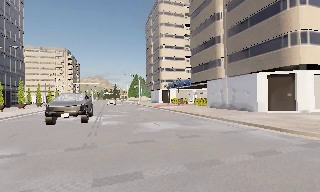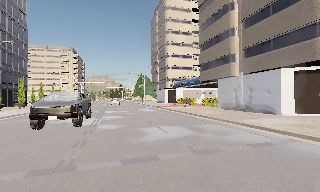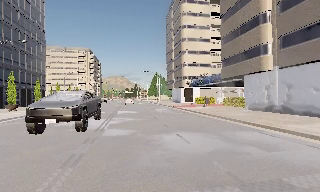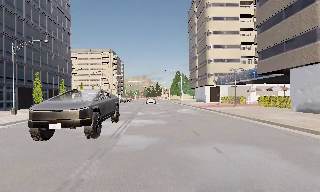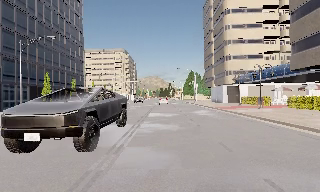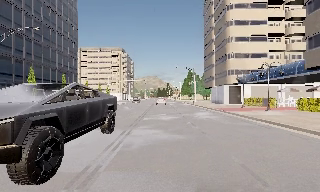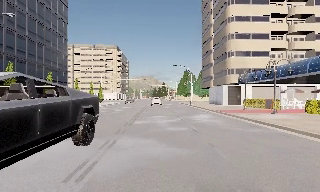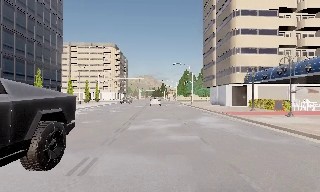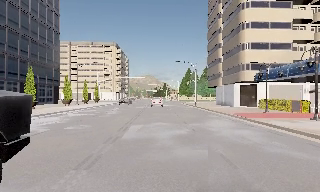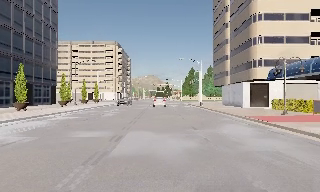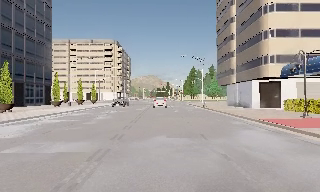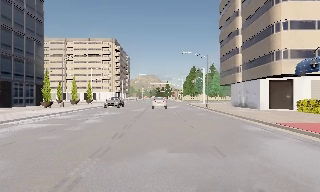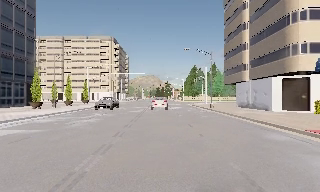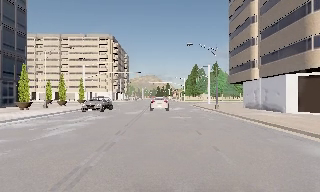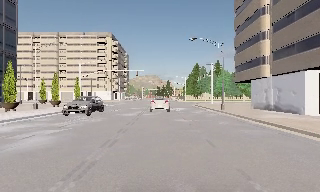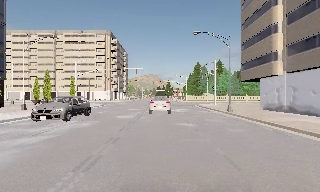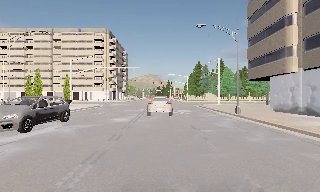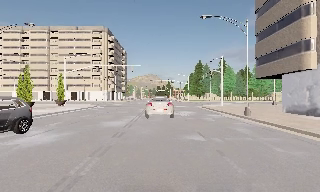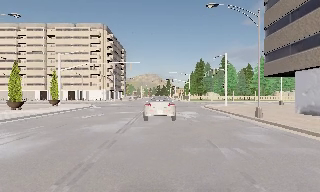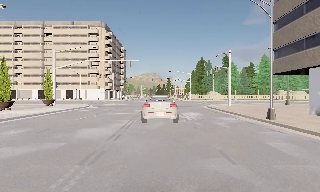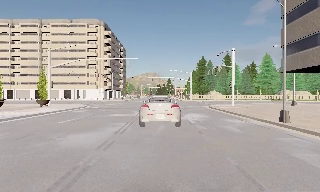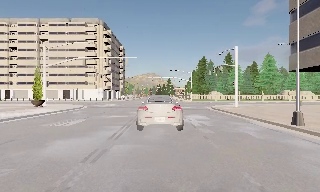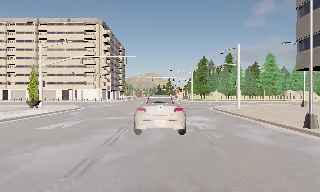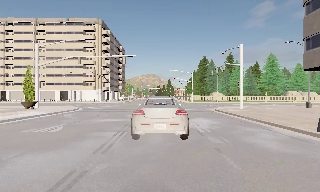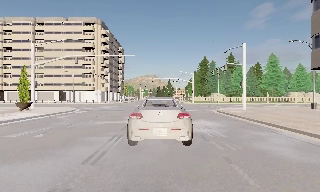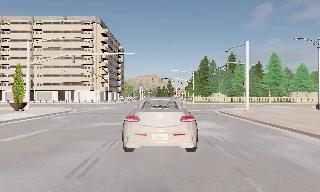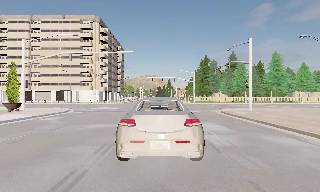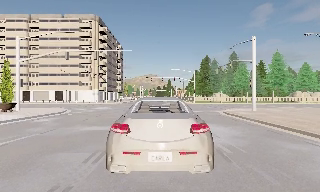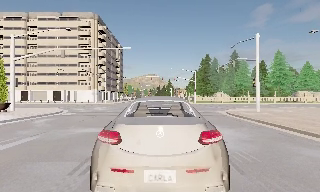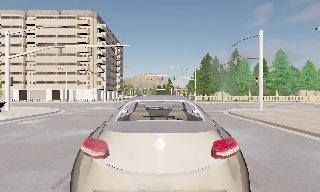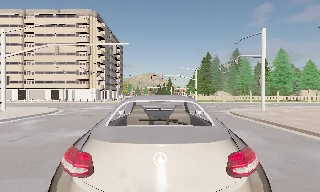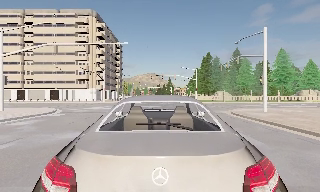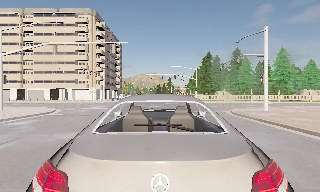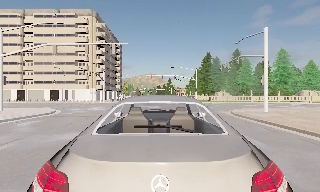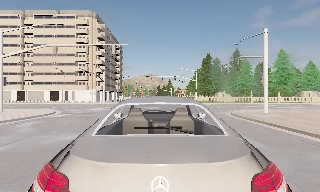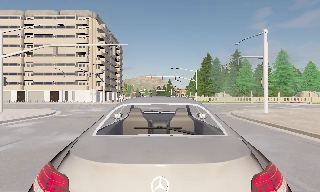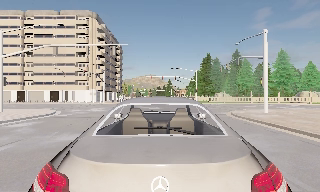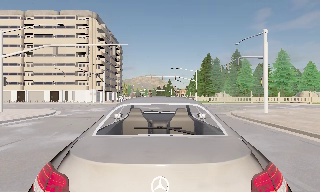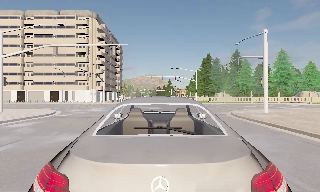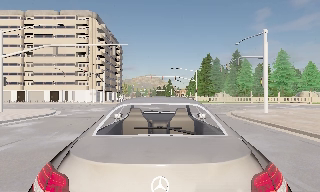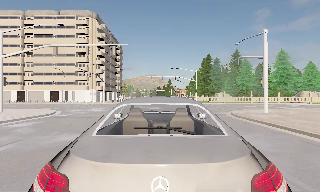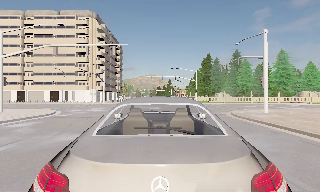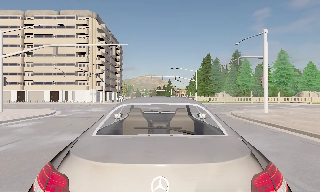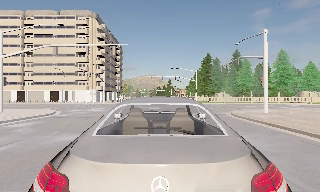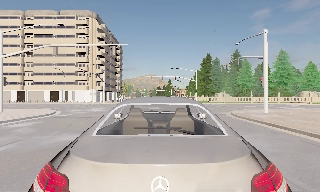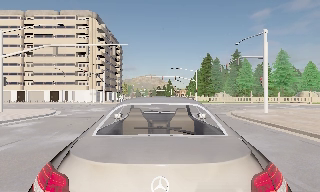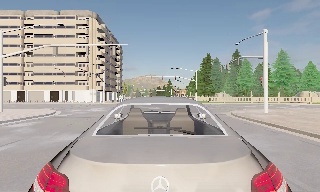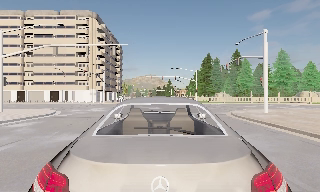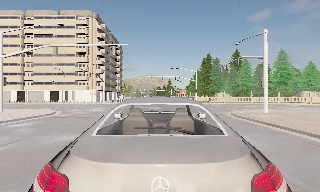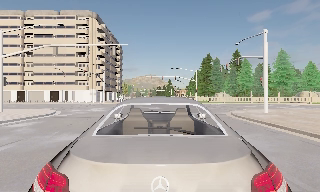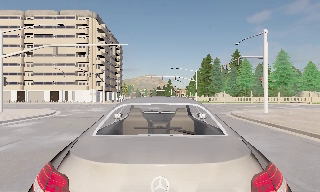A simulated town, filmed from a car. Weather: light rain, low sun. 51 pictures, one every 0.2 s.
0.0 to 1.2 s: The camera pans to its left, which is counterclockwise from overhead, by about 15 degrees. It travels forward, about 11 m, so what stands in front looms larger.
1.2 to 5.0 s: The camera travels forward, about 25 m, so what stands in front looms larger. It loses speed.
5.0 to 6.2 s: The camera travels forward, about 3 m, so what stands in front looms larger. It loses speed.
6.2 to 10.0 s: The camera keeps its place and its aim.
The film runs forward here.
